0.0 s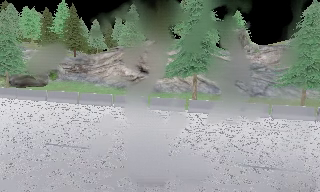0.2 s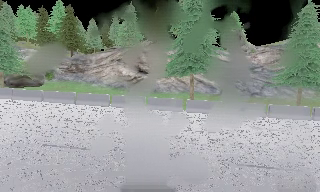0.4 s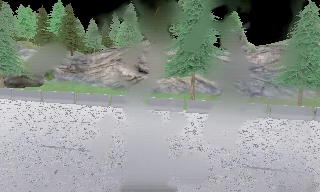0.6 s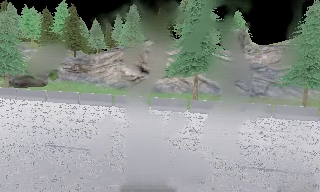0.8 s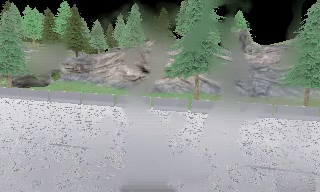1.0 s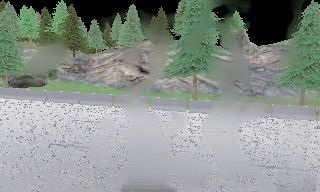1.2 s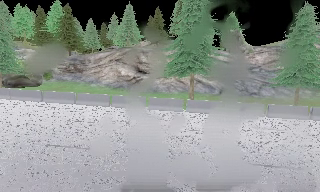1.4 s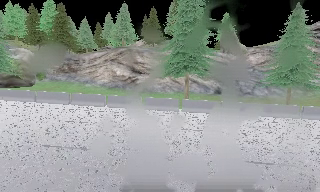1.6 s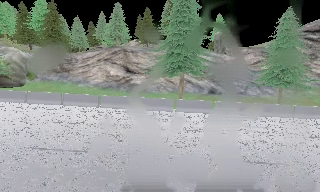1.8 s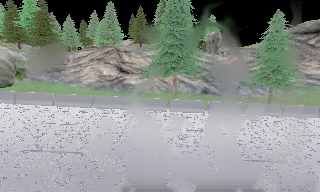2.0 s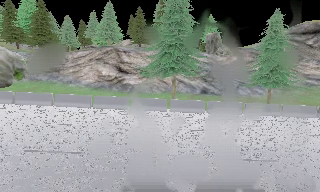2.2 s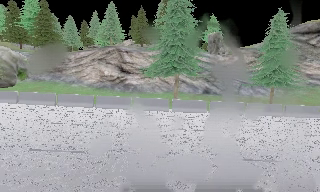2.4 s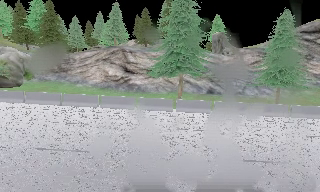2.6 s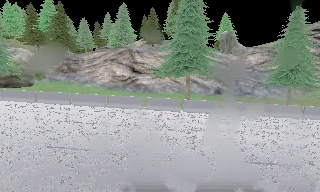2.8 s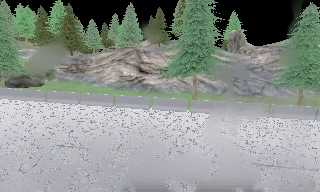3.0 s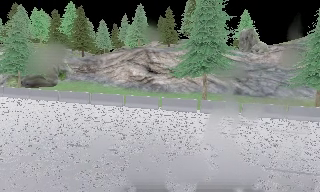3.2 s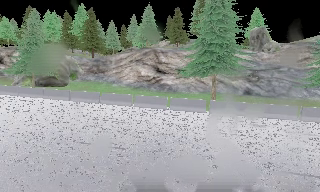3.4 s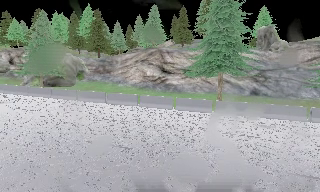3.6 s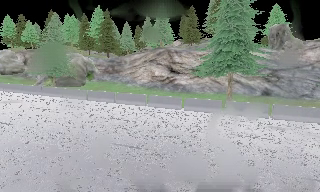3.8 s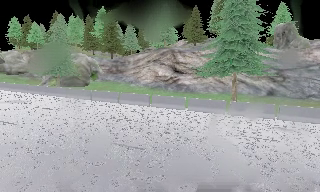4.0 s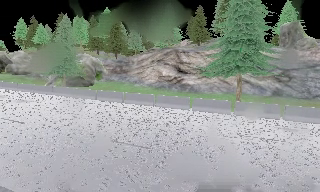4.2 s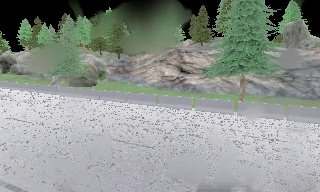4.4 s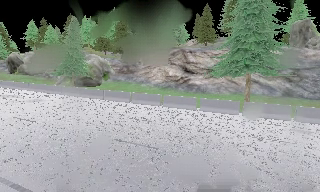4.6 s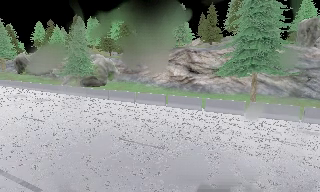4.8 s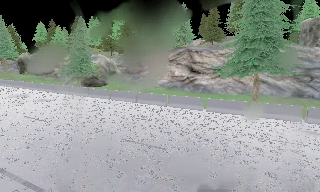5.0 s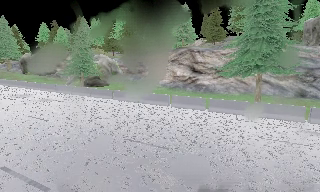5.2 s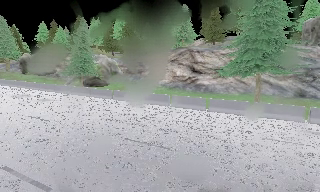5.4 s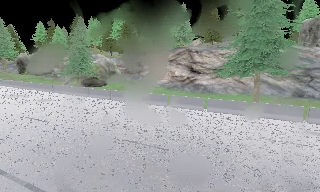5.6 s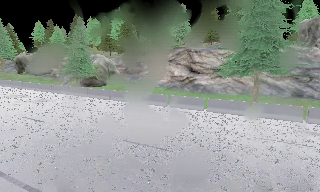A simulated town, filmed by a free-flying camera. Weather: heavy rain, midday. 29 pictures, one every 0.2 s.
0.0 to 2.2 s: The camera travels to its left, about 0.5 m.
2.2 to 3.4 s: The camera swings to its left by about 15 degrees, and the scene slides to the right.
3.4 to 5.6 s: The camera shifts only a little, or ends up much as it began.
The film runs forward here.
